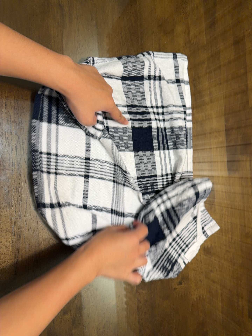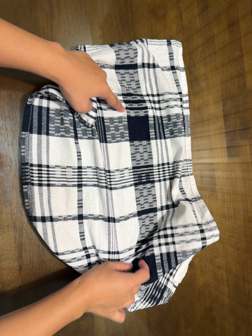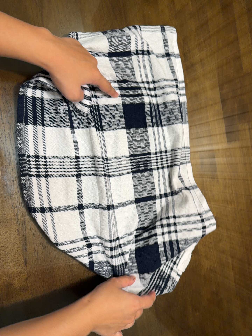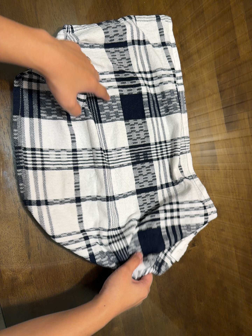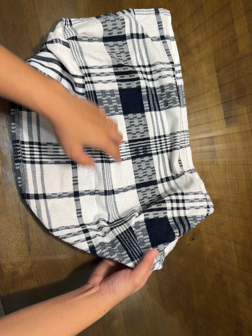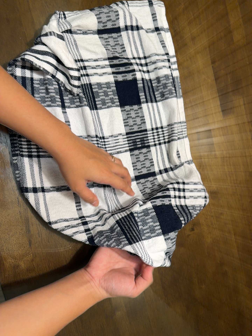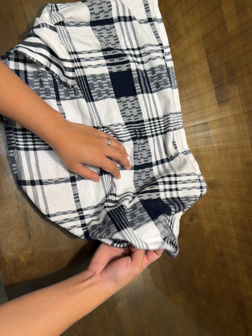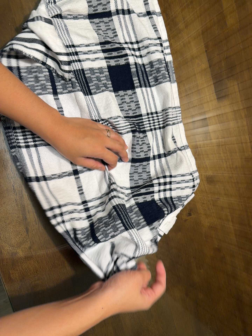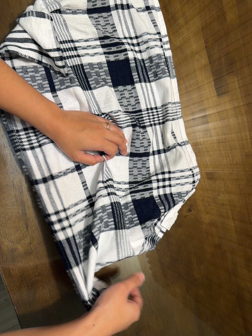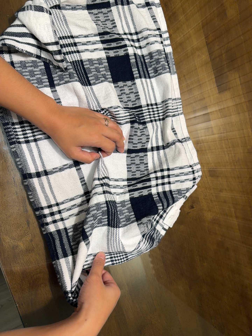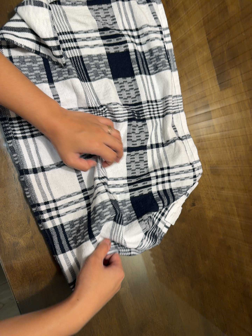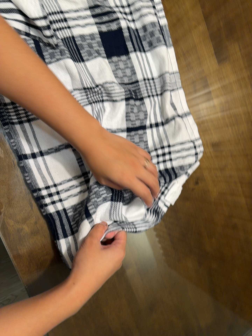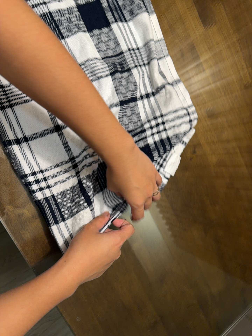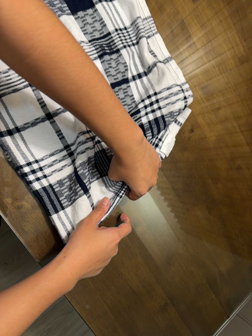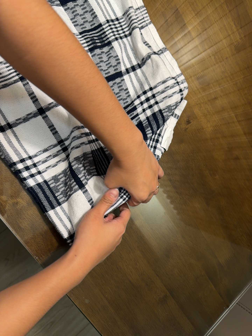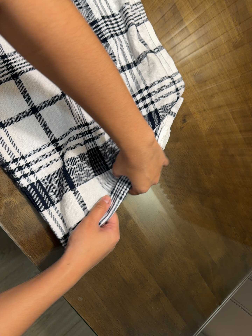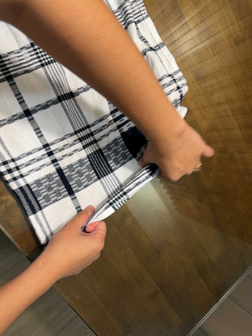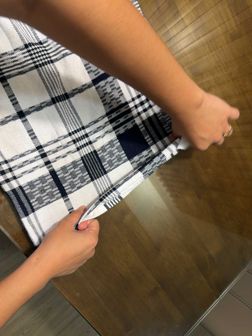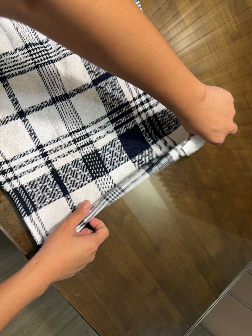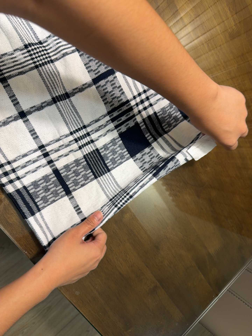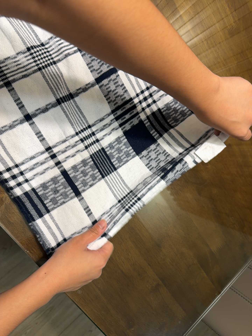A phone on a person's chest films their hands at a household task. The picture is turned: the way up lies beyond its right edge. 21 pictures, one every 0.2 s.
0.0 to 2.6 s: The camera travels toward the bottom of its view, about 16 cm, so close, fixed things drift upward. Its aim tips toward the bottom of its view by about 10 degrees, and the scene shifts upward. It rolls about its line of sight by about 30 degrees, and the scene rotates counterclockwise.
2.6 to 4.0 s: The camera shifts only a little, or ends up much as it began.
The film runs forward here.
